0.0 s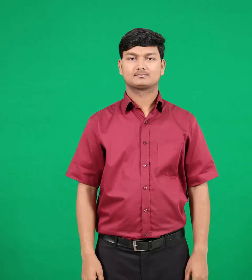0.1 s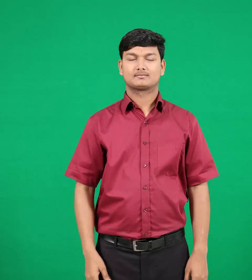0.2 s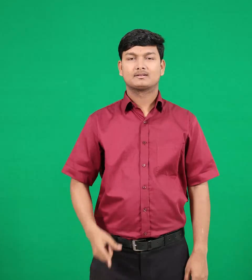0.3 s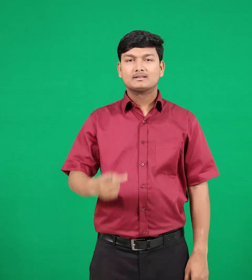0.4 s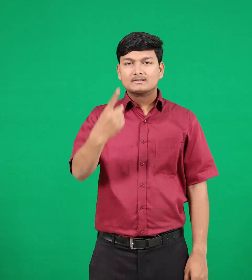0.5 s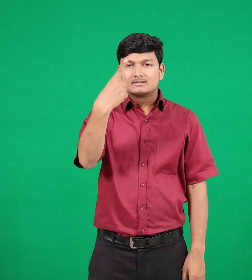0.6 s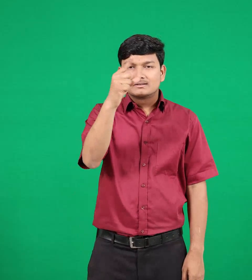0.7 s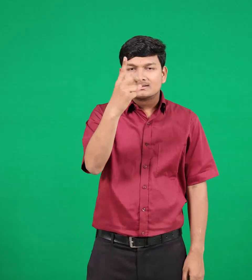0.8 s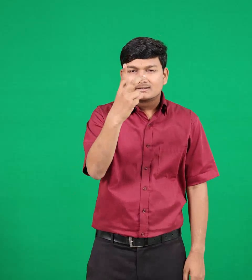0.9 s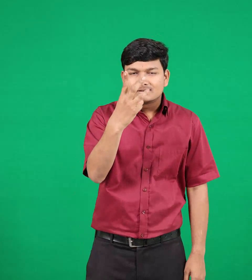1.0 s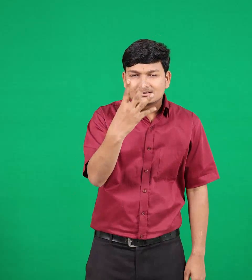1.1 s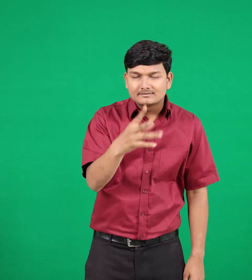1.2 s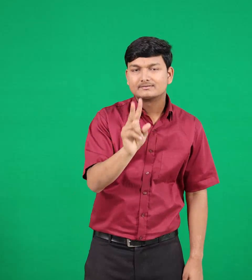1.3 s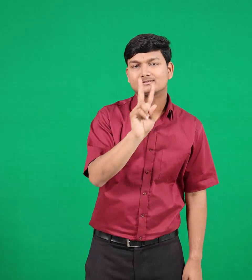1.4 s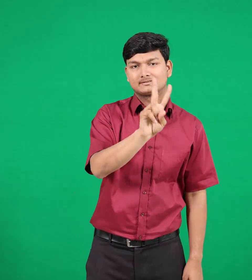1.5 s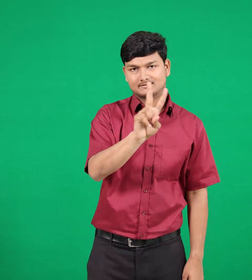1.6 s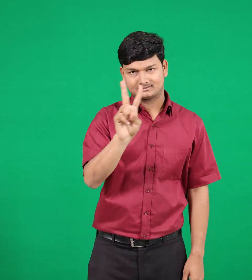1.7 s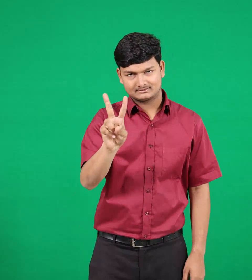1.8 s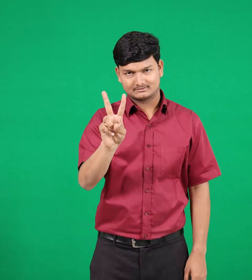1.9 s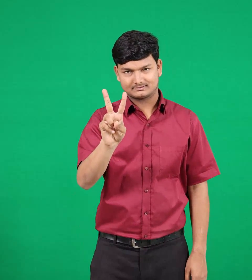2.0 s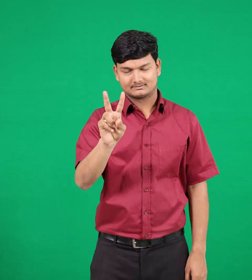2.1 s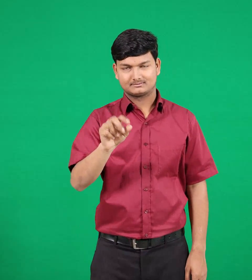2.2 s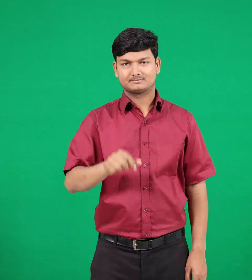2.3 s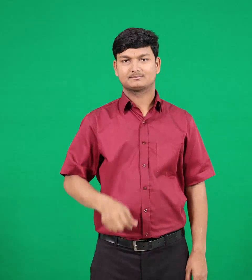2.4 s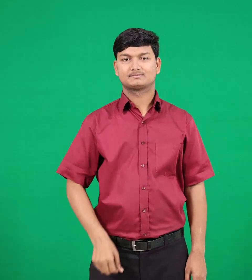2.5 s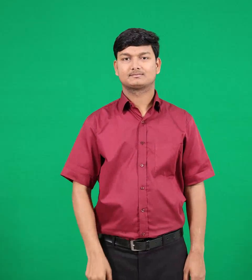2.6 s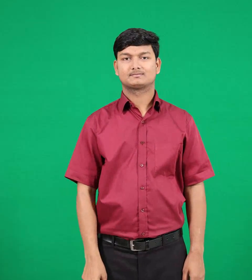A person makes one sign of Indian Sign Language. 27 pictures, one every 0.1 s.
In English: twentysecond
